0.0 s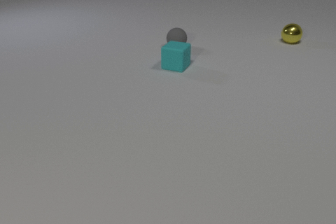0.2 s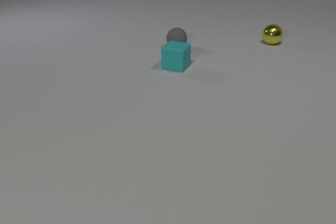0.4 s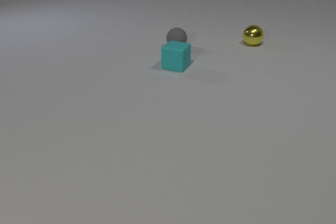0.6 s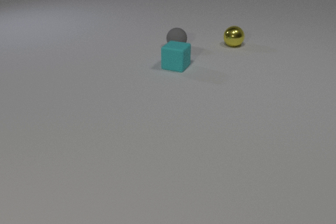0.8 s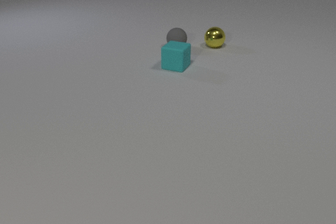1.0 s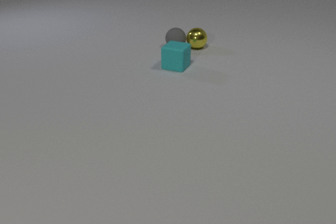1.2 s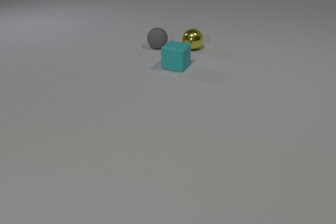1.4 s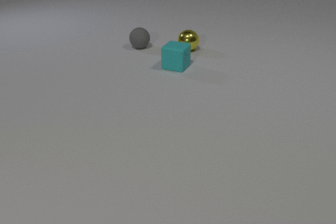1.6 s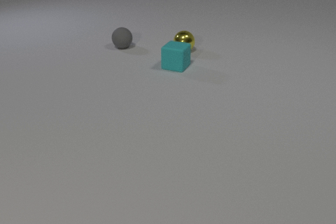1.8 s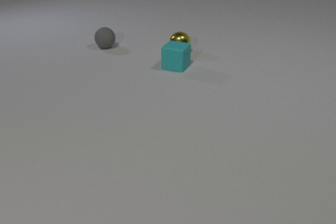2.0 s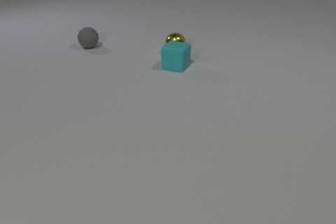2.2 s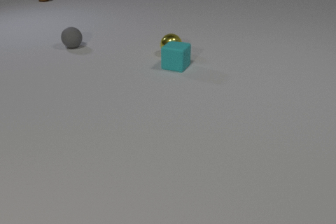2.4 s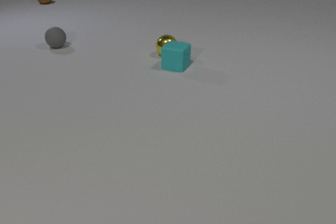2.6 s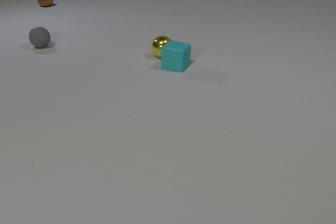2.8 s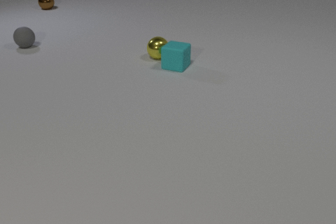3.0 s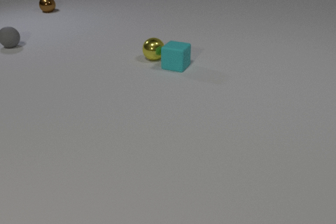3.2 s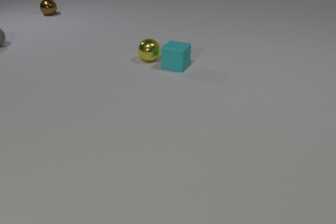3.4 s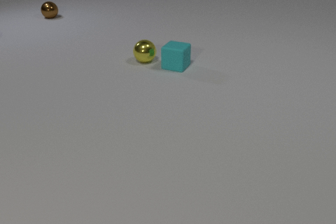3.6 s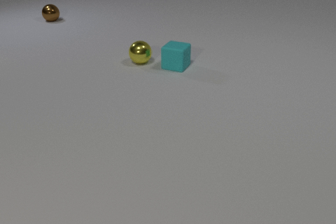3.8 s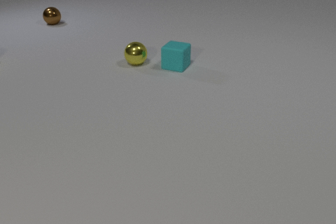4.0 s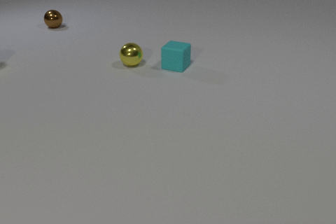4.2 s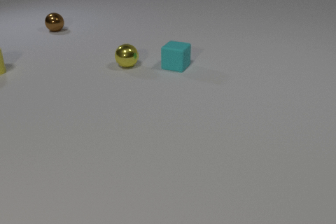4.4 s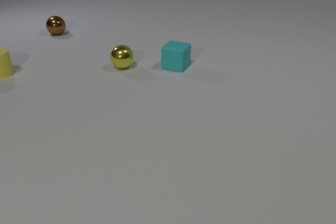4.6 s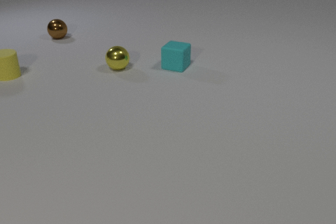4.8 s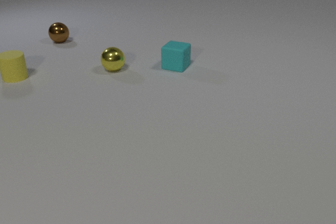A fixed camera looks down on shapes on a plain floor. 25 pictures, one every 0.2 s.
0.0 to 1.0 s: The yellow metal sphere rolls to the left. The yellow metal sphere and the gray rubber sphere collide.
1.0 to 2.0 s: The yellow metal sphere rolls to the left and toward the camera. The gray rubber sphere rolls to the left.
2.0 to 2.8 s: The yellow metal sphere rolls to the left and toward the camera. The gray rubber sphere rolls to the left. The brown metal sphere comes in at the top edge, rolls toward the camera.
2.8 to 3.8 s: The yellow metal sphere rolls to the left and toward the camera. The gray rubber sphere rolls to the left and away from the camera, leaves at the left edge. The brown metal sphere rolls toward the camera.
3.8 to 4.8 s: The yellow metal sphere rolls to the left and toward the camera. The brown metal sphere rolls toward the camera. The yellow rubber cylinder comes in at the left edge, slides toward the camera and to the right.
Are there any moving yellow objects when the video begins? yes.
What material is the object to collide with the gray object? metal.
What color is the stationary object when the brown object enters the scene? cyan.
